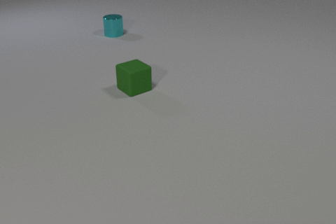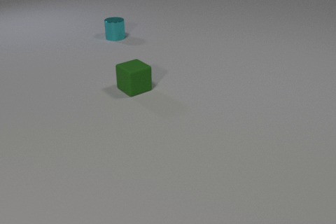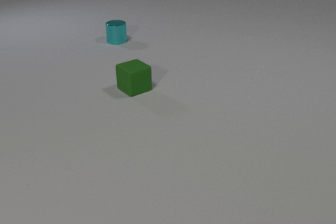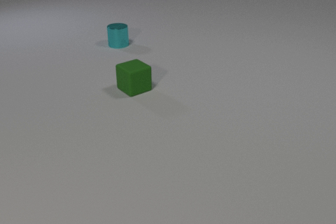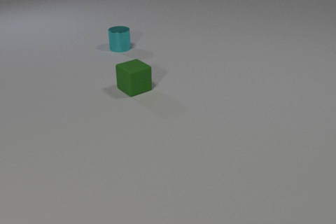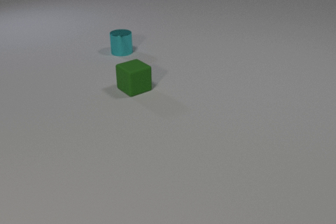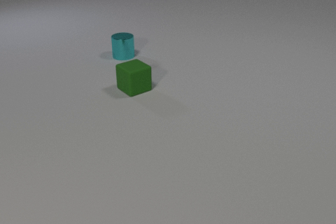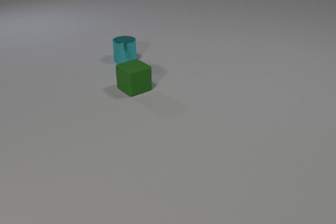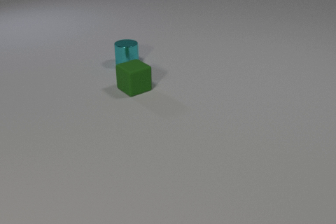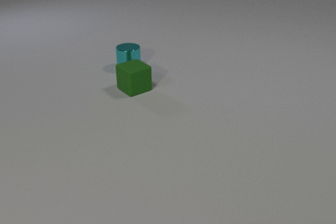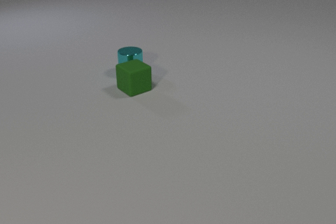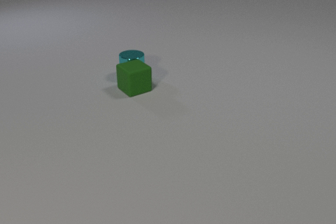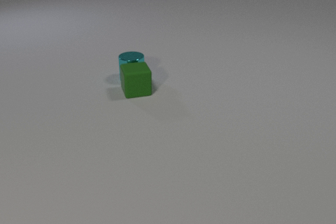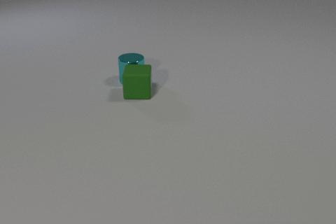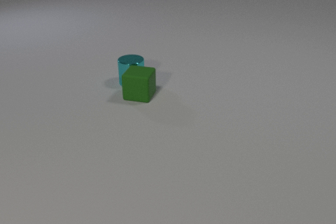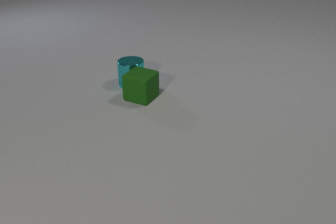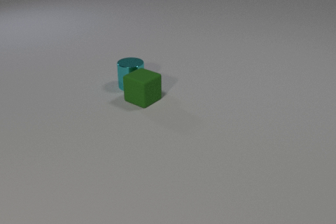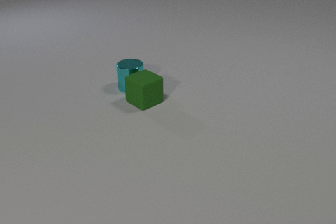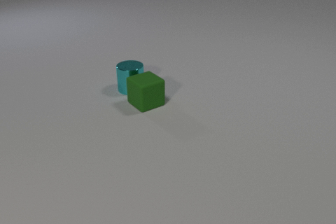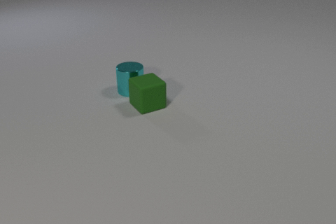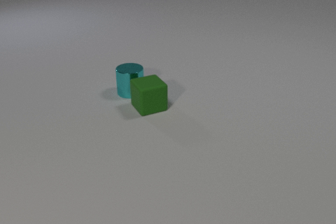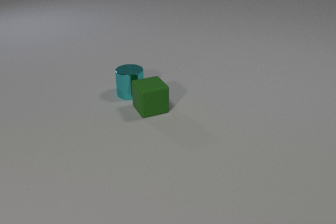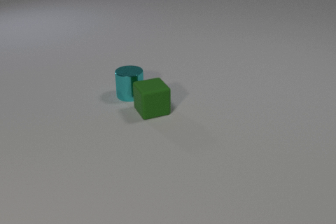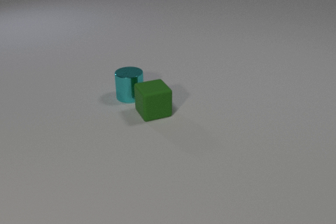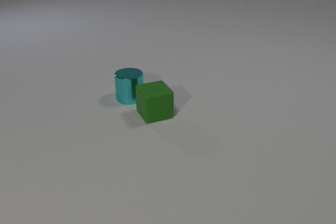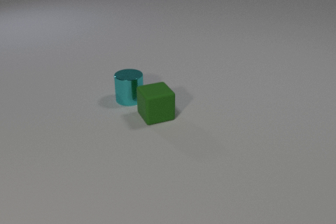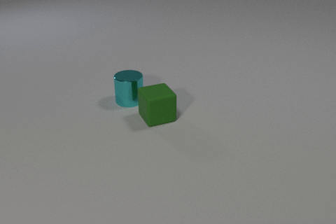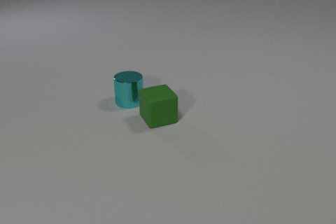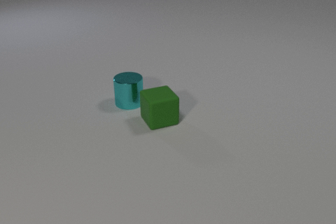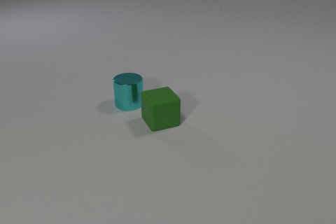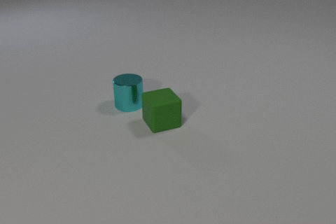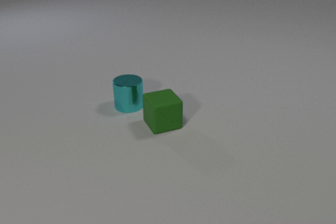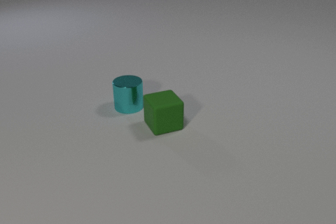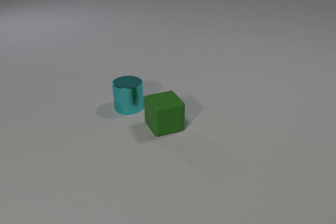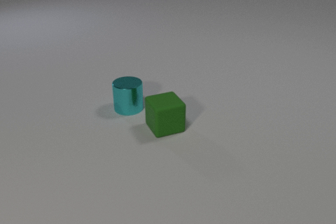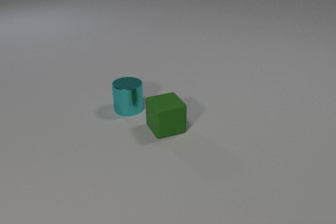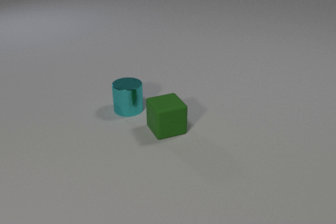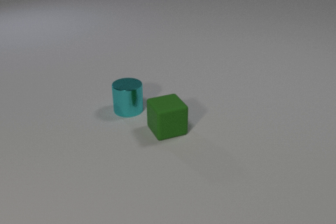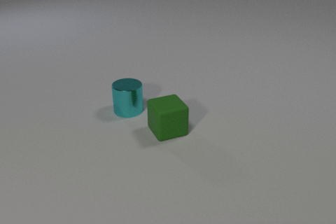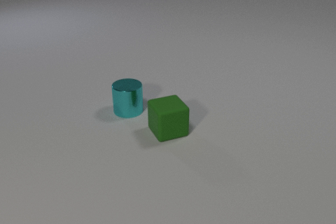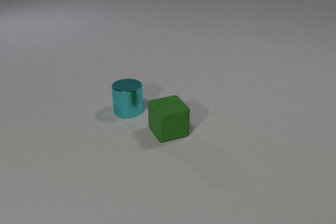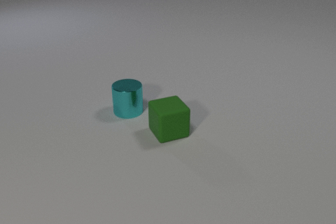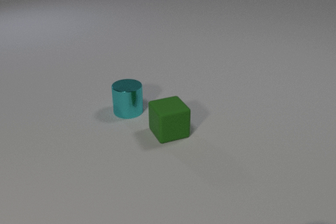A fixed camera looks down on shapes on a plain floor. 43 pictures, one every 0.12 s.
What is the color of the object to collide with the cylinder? green.
Are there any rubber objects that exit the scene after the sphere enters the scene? no.
How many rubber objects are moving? 2.
0.00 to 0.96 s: The cyan metal cylinder slides toward the camera.
0.96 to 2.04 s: The cyan metal cylinder slides toward the camera. The green rubber cube slides toward the camera, spins so that its near face slides to the left, clockwise seen from above. The cyan metal cylinder and the green rubber cube collide.
2.04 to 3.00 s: The cyan metal cylinder slides toward the camera. The green rubber cube slides toward the camera, spins so that its near face slides to the left, clockwise seen from above.
3.00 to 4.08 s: The cyan metal cylinder slides toward the camera. The green rubber cube slides toward the camera and to the right.
4.08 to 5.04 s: The cyan metal cylinder slides toward the camera. The green rubber cube slides toward the camera.
